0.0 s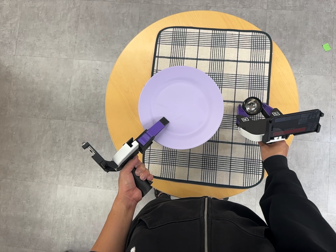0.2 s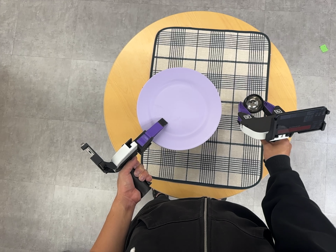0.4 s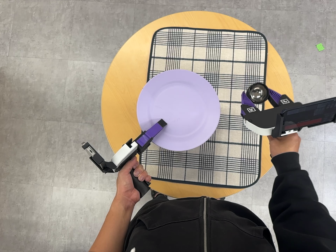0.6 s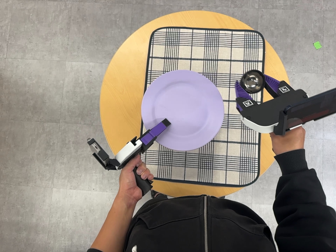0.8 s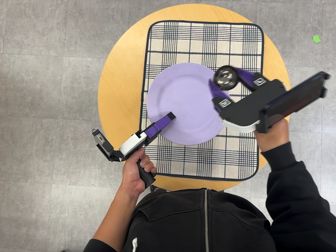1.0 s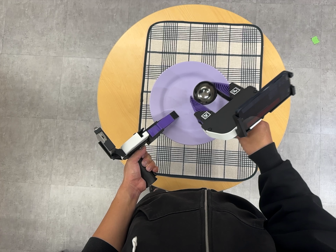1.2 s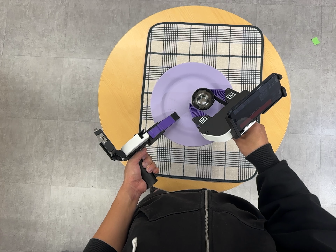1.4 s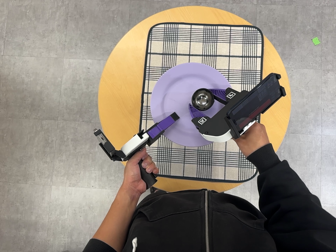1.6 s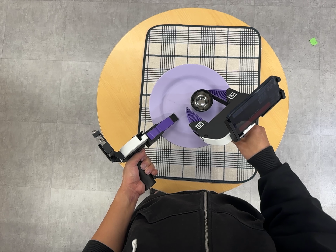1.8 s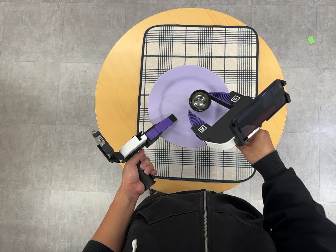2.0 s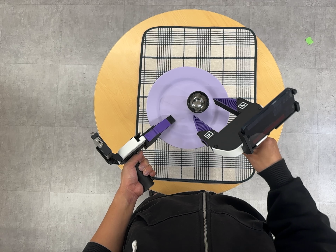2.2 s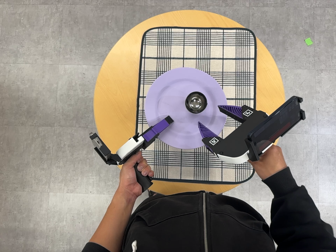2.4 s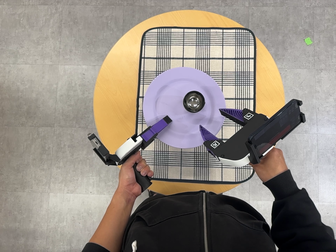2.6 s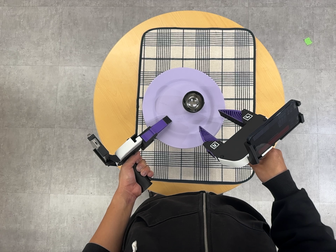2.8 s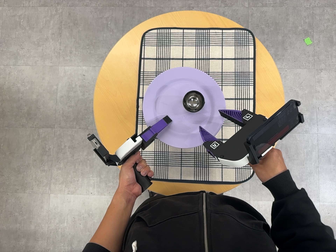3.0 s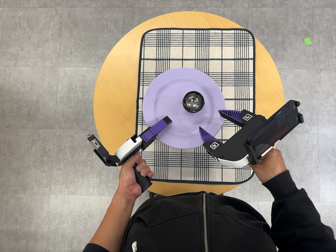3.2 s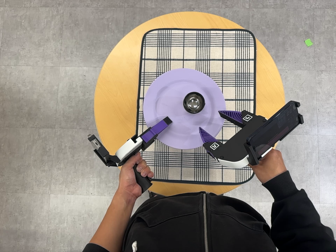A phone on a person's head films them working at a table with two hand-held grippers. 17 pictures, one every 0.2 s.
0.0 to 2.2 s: The camera shifts only a little, or ends up much as it began.
2.2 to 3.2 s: The camera keeps its place and its aim.
The film runs backward here.
